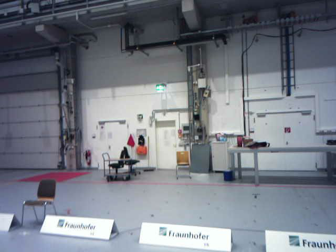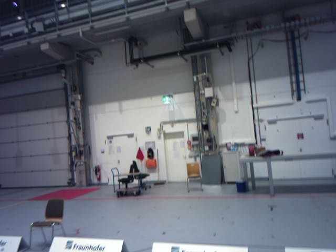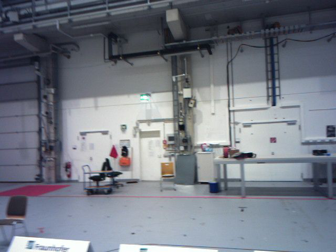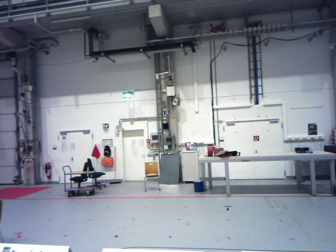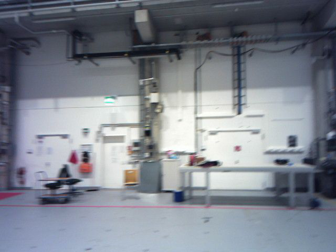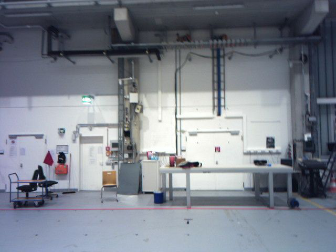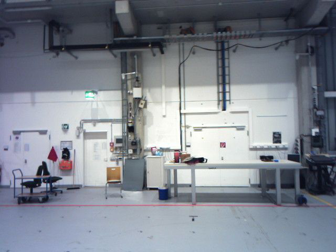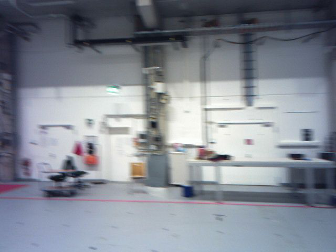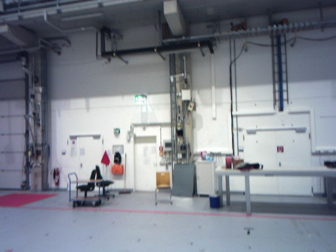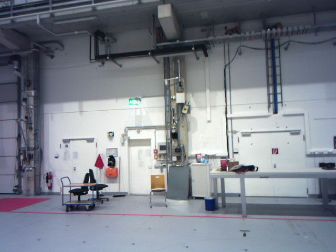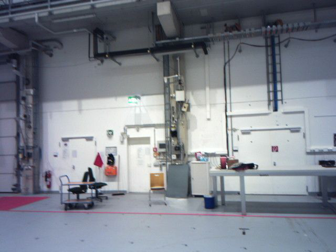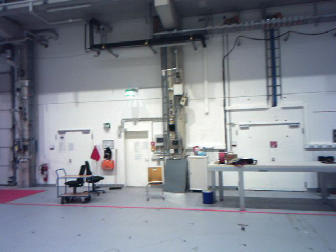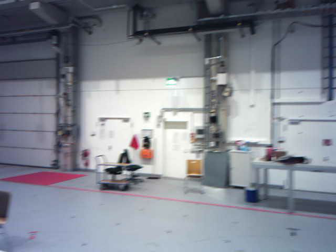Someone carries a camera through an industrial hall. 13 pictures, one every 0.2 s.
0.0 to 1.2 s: The scene slides to the left, as the camera pans about 15 degrees to its right. It travels forward, about 1 m, so what stands in front looms larger.
1.2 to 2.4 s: The scene slides to the right, as the camera pans about 15 degrees to its left. It travels forward, about 0.9 m, so what stands in front looms larger.
The film runs forward here.
